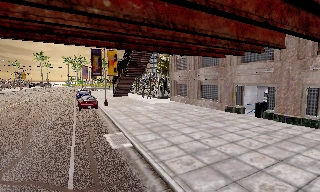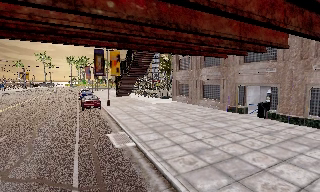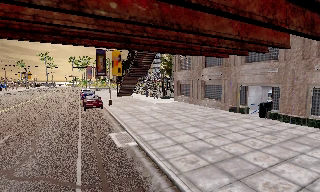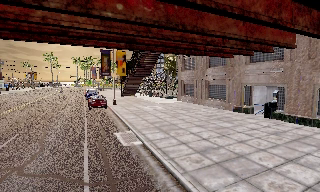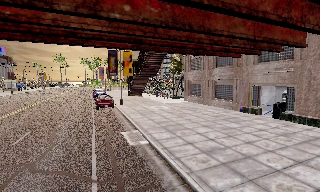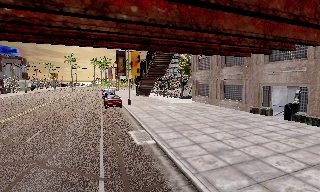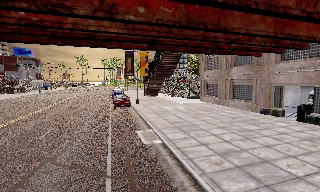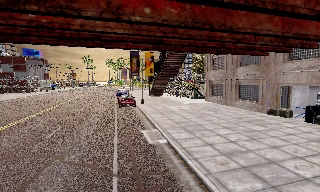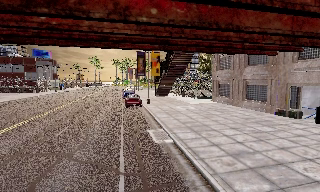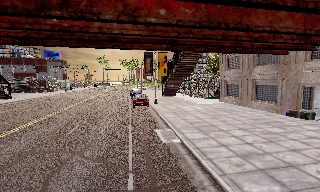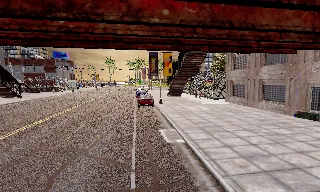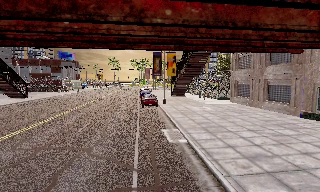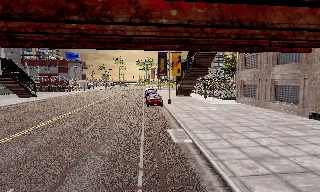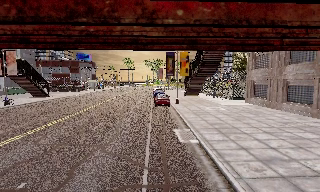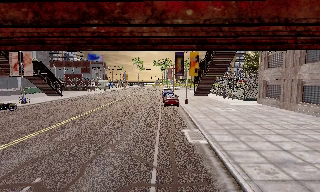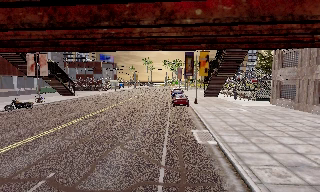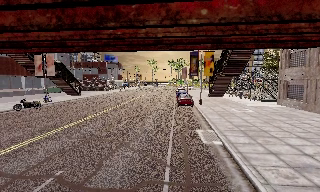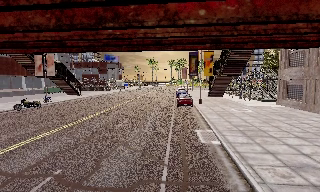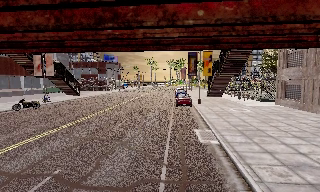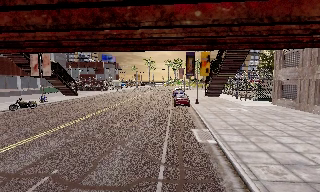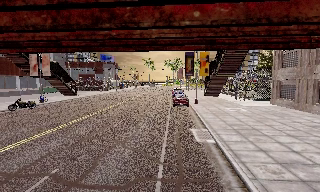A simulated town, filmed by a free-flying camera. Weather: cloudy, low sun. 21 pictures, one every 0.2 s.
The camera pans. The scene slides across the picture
to the right.
The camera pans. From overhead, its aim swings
counterclockwise.
0.0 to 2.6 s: The camera pans to its left, which is counterclockwise from overhead, by about 25 degrees. It travels backward, about 0.5 m, so what stands in front gets smaller.
2.6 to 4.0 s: The camera shifts only a little, or ends up much as it began.
The film runs backward here.
